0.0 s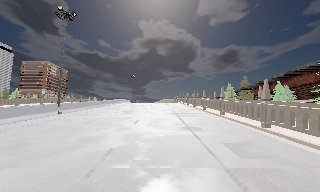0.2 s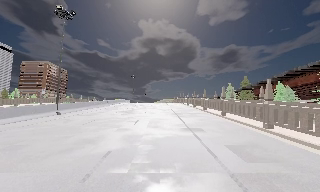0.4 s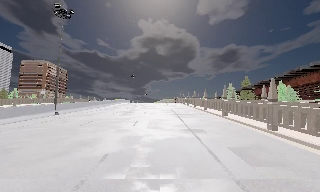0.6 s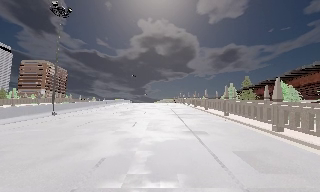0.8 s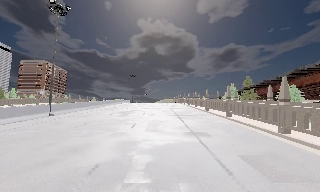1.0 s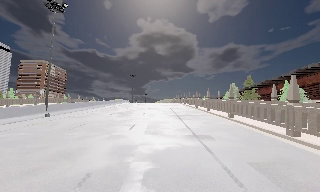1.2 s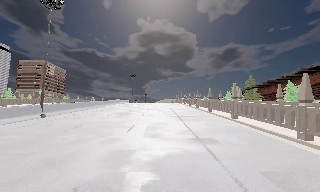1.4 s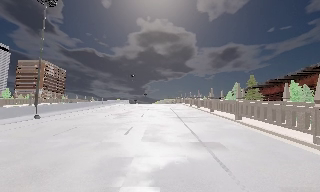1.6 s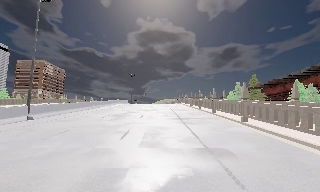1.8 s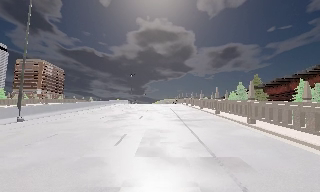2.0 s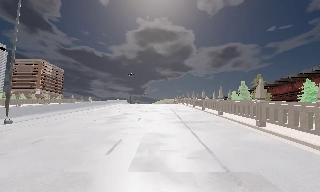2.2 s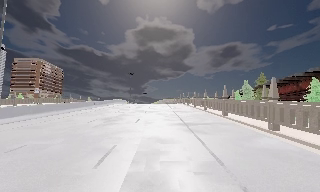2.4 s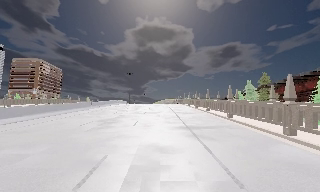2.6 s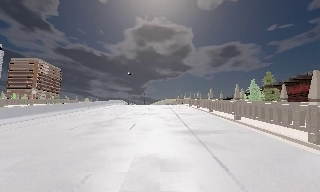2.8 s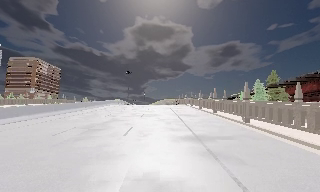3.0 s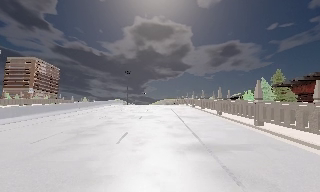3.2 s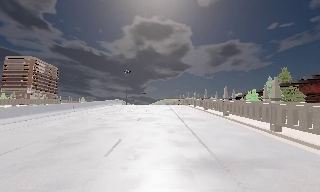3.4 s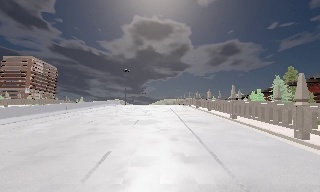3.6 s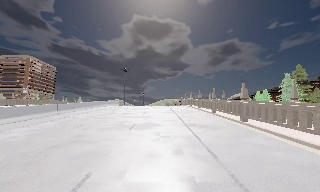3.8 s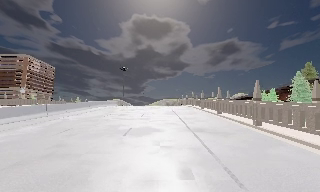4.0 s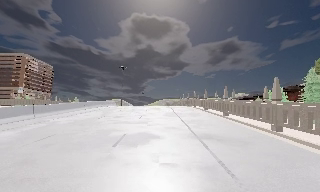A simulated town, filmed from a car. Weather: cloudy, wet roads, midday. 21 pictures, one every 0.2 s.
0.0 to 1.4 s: The camera travels forward, about 3 m, so what stands in front looms larger. It gains speed.
1.4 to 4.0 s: The camera travels forward, about 16 m, so what stands in front looms larger. It gains speed.
The film runs forward here.
